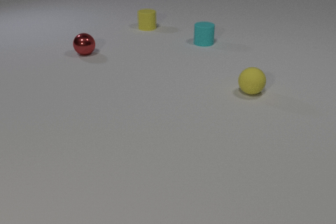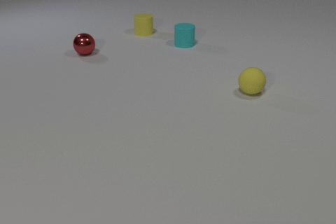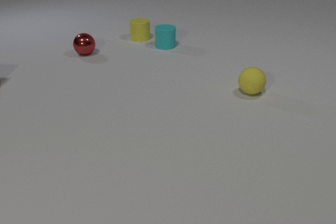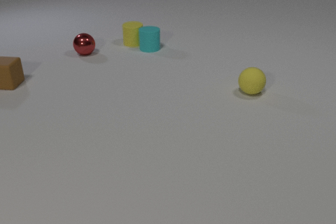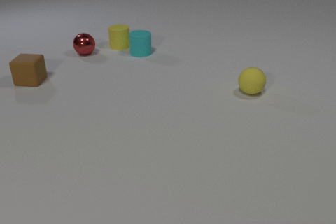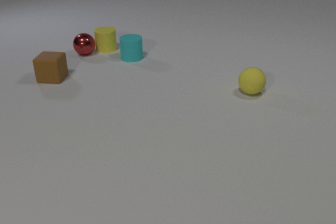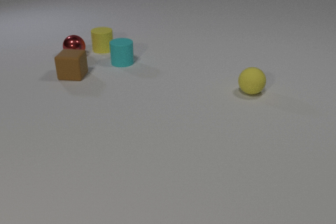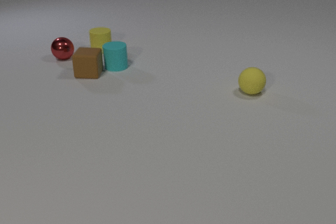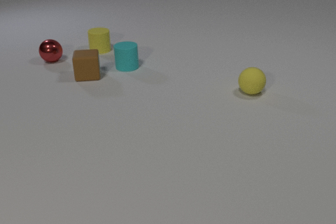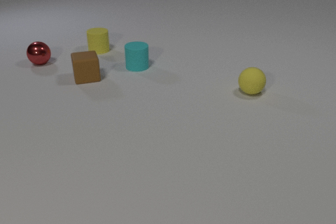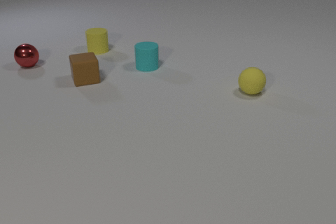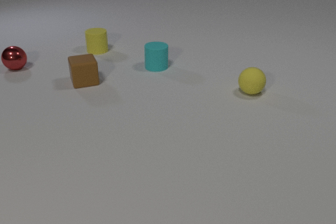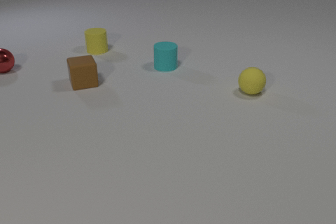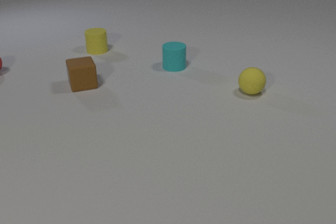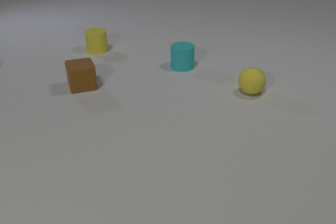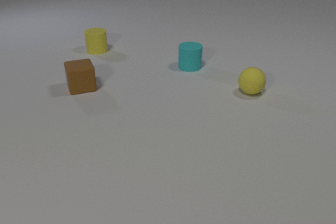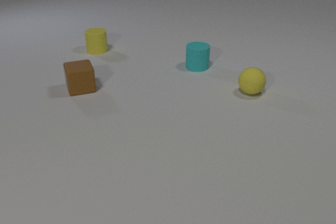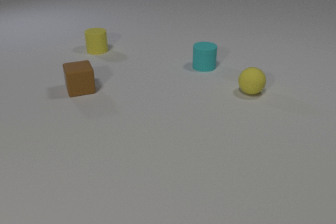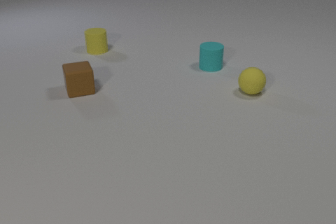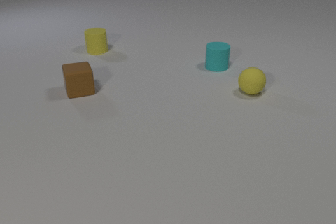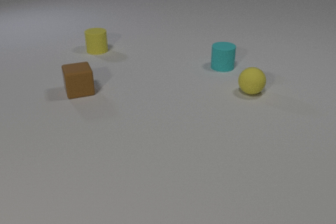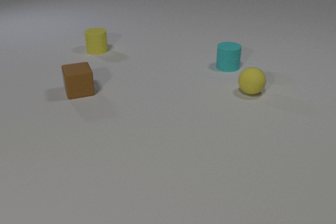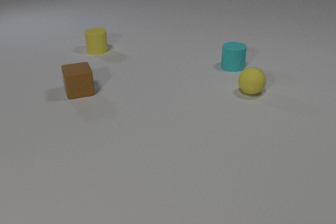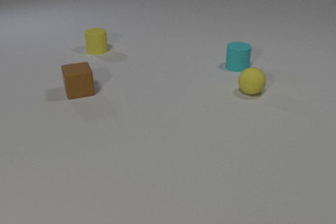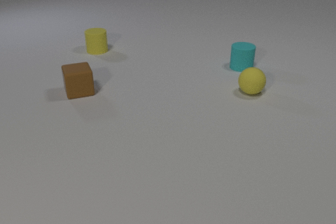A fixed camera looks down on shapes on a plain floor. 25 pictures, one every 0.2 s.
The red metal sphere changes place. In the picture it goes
to the left.
0.0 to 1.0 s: The yellow rubber cylinder slides toward the camera and to the left. The cyan rubber cylinder slides to the left and toward the camera. The brown rubber cube comes in at the left edge, slides to the right. The yellow rubber cylinder and the cyan rubber cylinder collide.
1.0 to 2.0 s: The yellow rubber cylinder slides to the left. The cyan rubber cylinder slides toward the camera and to the right. The brown rubber cube slides to the right, spins counterclockwise seen from above by about 30 degrees, its near face sliding to the right. The red metal sphere rolls to the left. The yellow rubber cylinder and the red metal sphere collide. The cyan rubber cylinder and the brown rubber cube collide.
2.0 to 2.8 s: The cyan rubber cylinder slides to the right. The brown rubber cube slides toward the camera. The red metal sphere rolls to the left, leaves at the left edge.
2.8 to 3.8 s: The cyan rubber cylinder slides to the right. The brown rubber cube slides toward the camera.
3.8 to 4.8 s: The cyan rubber cylinder slides to the right.
Are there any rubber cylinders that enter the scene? no.
How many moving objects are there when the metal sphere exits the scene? 2.
How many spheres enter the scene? 0.
